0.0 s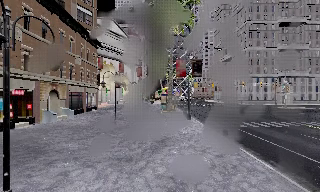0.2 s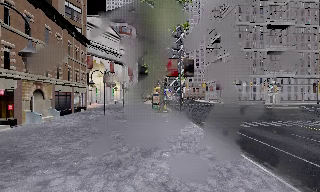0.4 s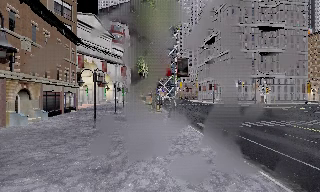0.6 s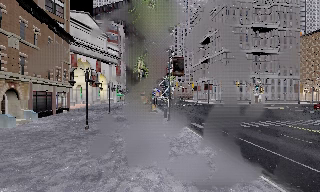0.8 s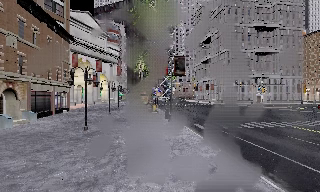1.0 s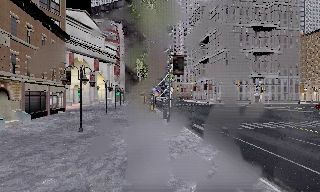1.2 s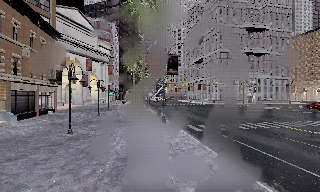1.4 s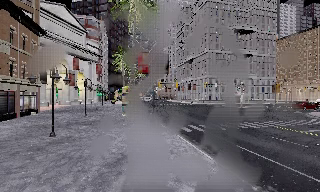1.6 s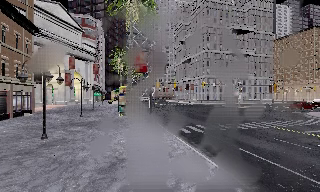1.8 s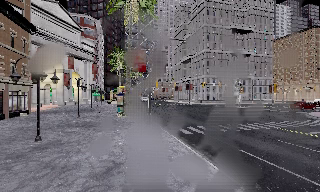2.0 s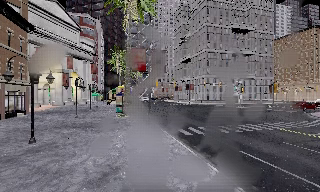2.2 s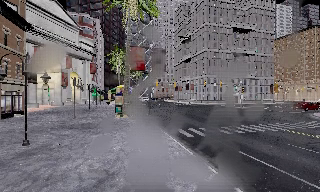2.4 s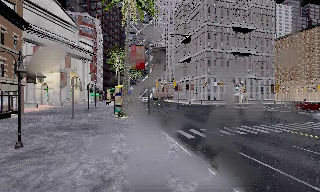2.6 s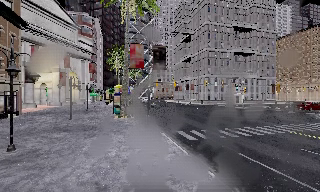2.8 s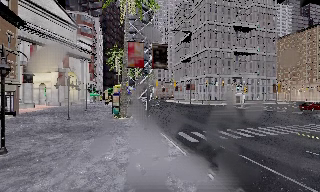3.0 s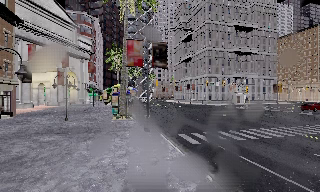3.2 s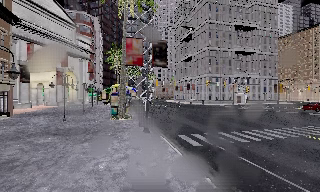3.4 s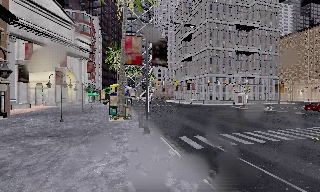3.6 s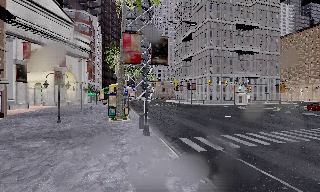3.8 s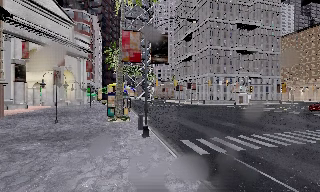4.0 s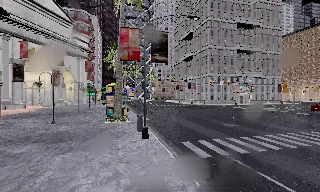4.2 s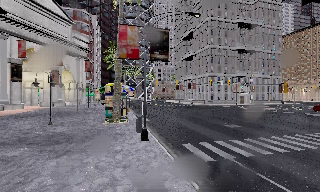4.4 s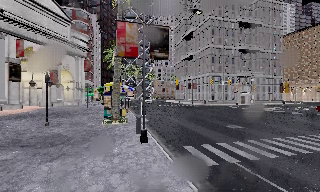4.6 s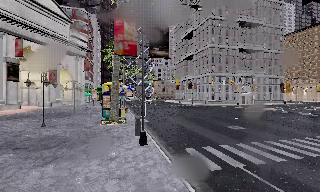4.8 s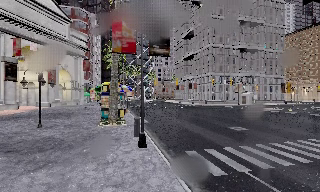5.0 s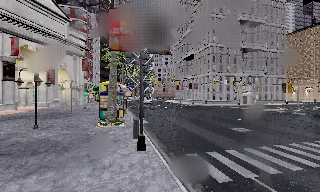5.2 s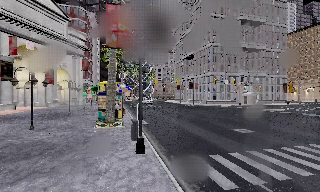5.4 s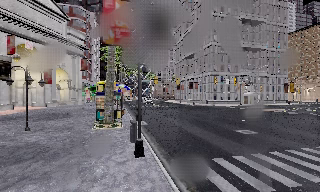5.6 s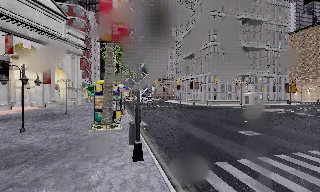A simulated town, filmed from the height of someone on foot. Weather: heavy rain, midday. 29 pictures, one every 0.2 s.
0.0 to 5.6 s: The scene slides to the left, as the camera pans about 15 degrees to its right. It travels forward, about 11 m, so what stands in front looms larger.
The film runs forward here.
